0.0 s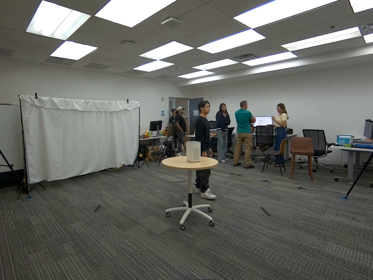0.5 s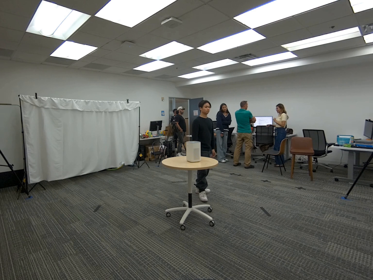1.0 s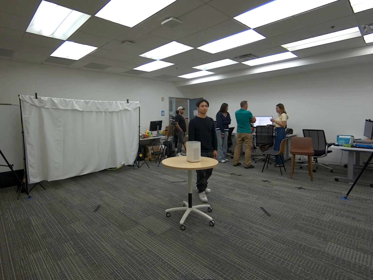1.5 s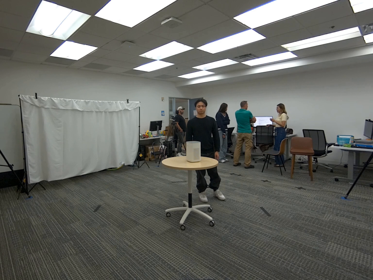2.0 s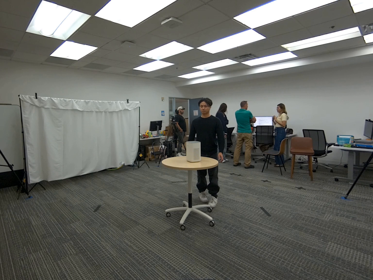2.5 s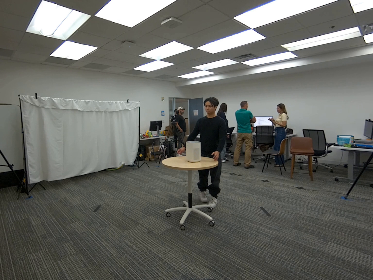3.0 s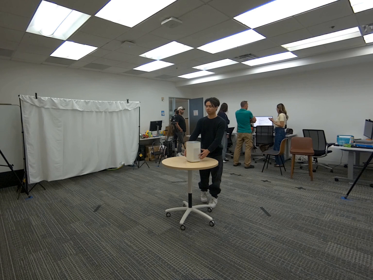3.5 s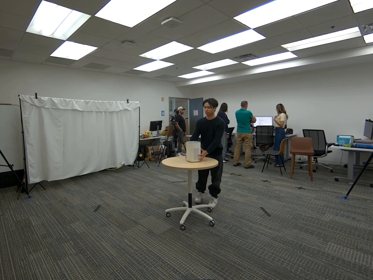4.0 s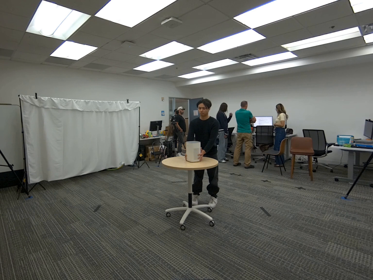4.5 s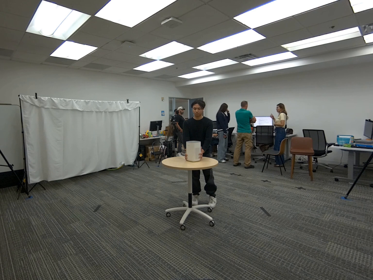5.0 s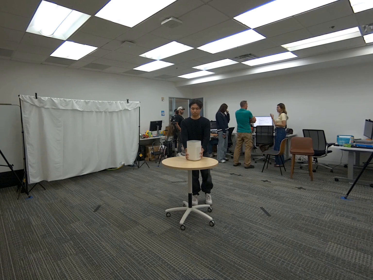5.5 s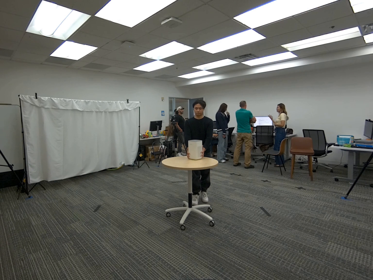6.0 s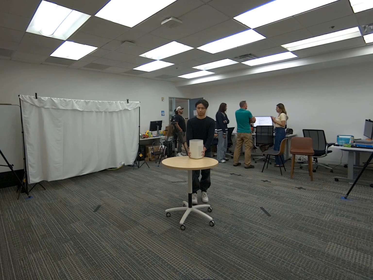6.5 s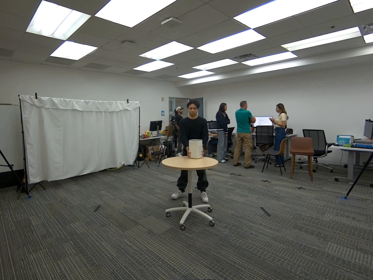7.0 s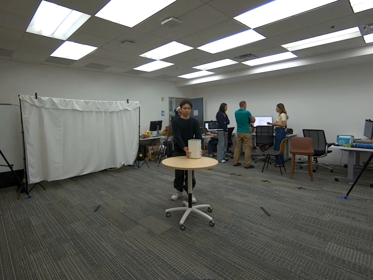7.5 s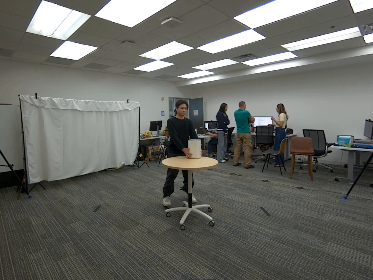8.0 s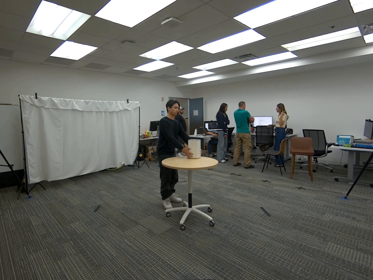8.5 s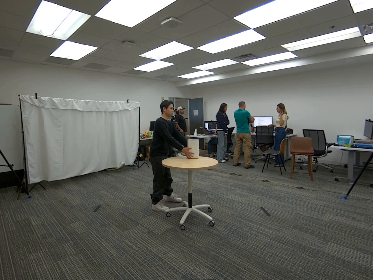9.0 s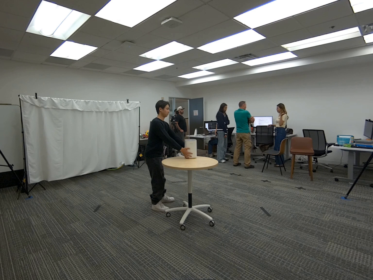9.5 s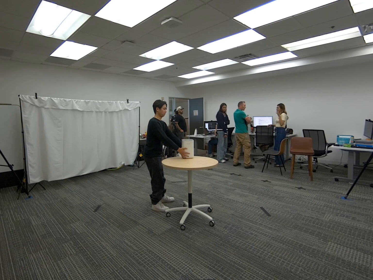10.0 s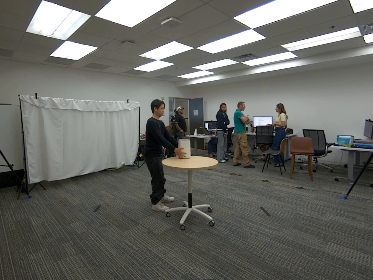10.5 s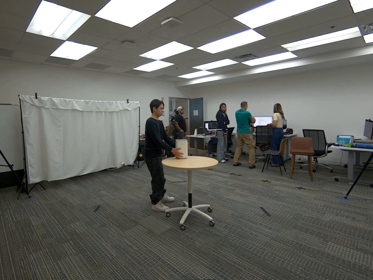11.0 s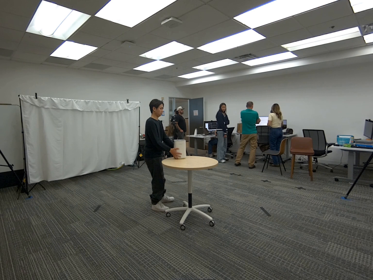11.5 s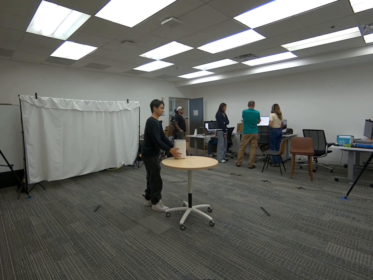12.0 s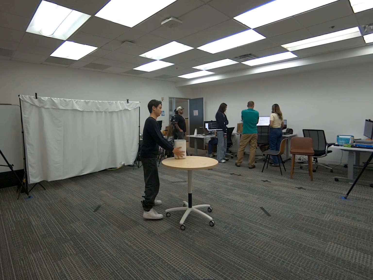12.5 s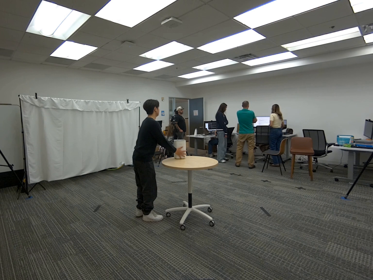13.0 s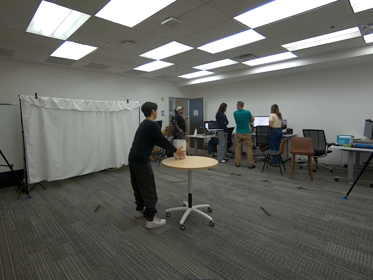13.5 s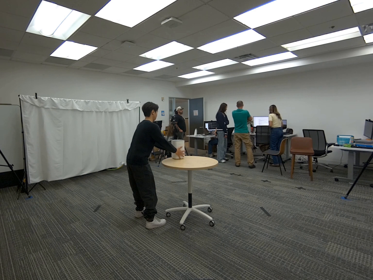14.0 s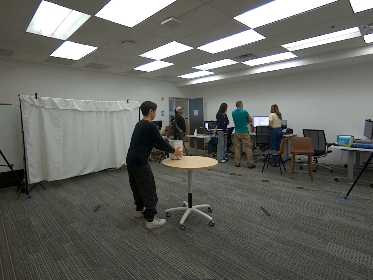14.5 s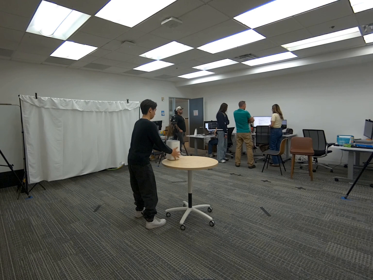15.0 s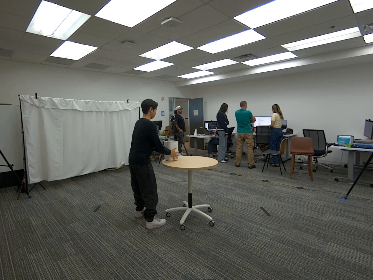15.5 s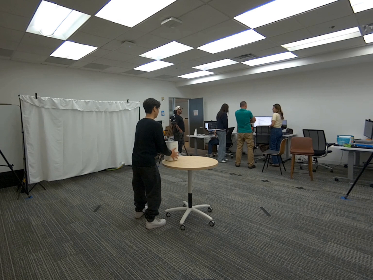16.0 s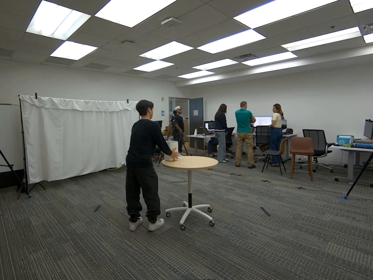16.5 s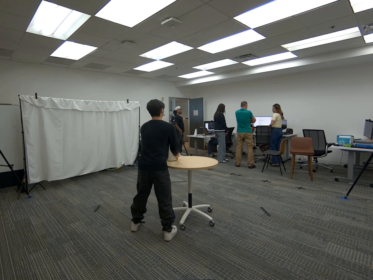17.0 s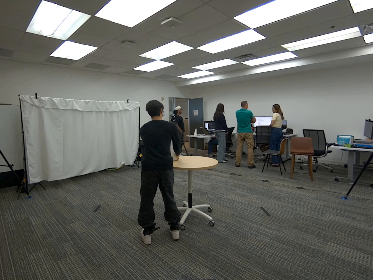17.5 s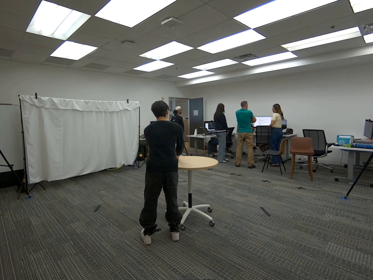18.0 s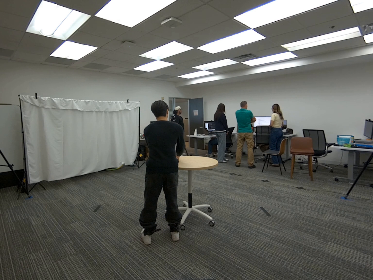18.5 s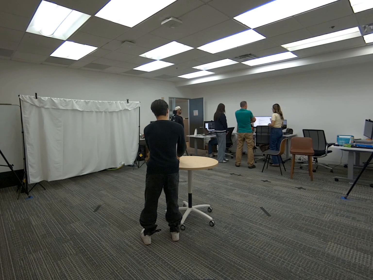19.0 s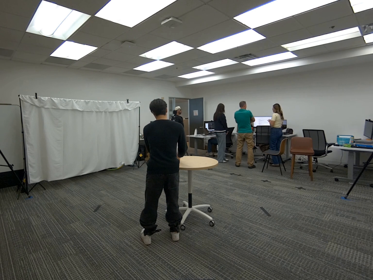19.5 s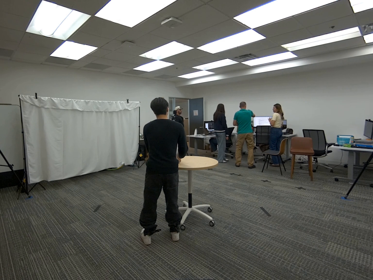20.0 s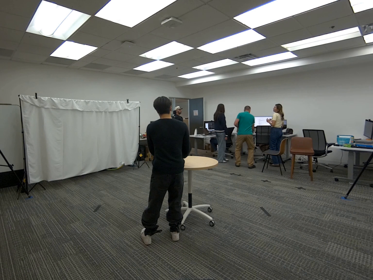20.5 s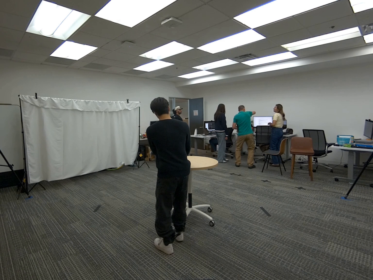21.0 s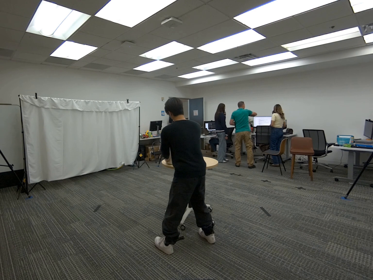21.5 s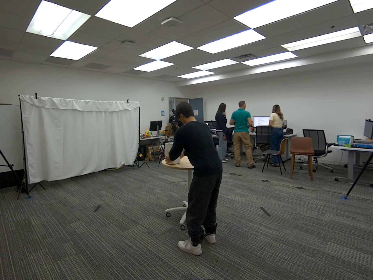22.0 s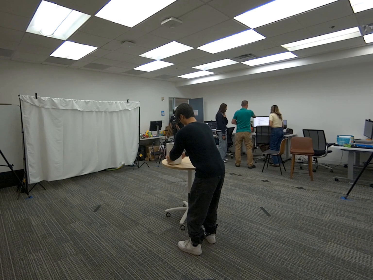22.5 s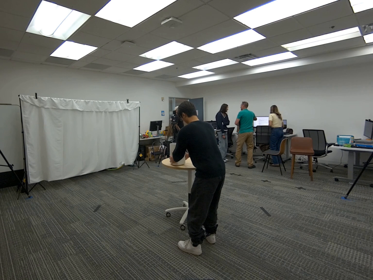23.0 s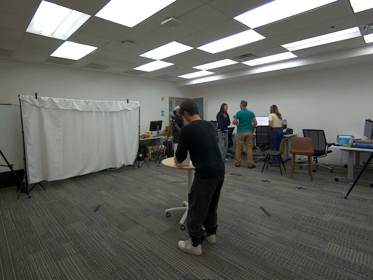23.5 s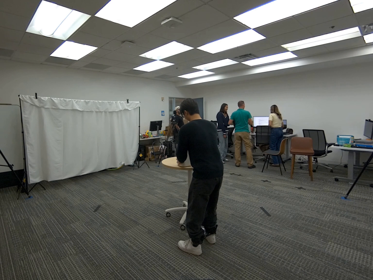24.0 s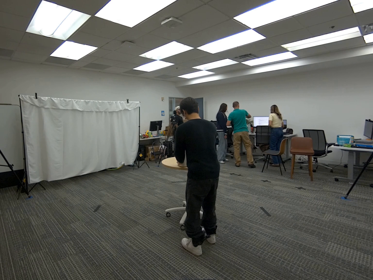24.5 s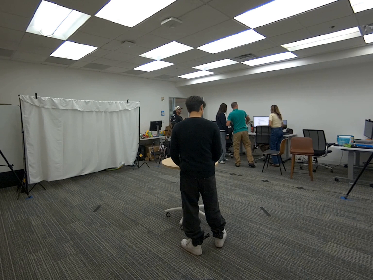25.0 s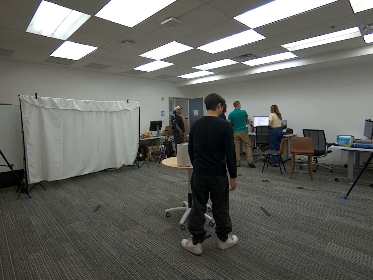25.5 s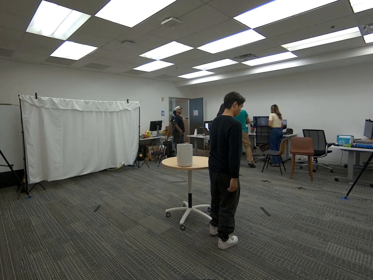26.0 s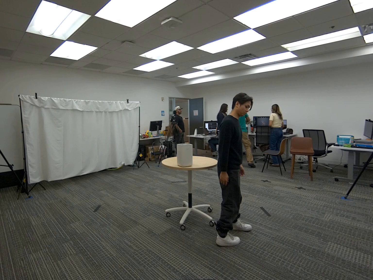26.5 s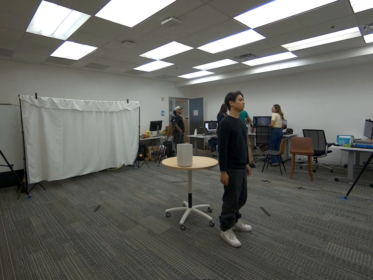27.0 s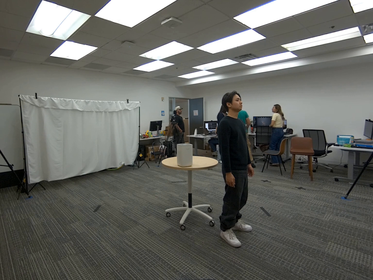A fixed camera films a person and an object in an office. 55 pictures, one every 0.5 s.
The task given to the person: Walk over to the Air Purifier on the round table and pull purifier towards you with both hands while walking around the table.
